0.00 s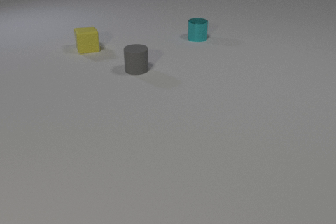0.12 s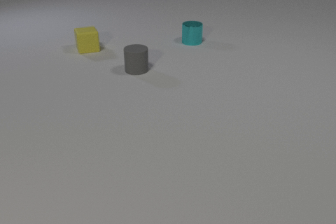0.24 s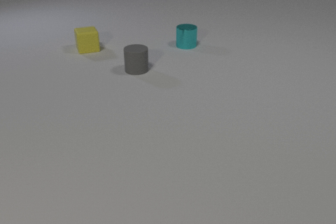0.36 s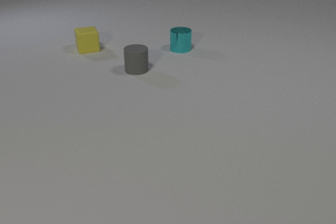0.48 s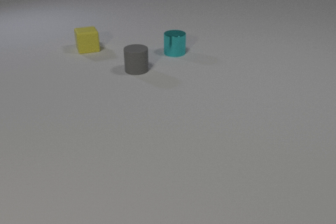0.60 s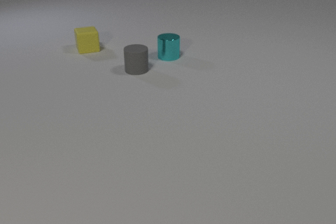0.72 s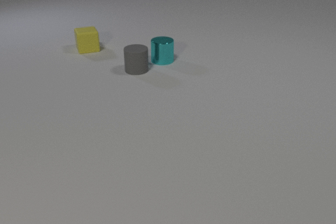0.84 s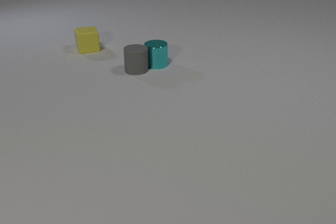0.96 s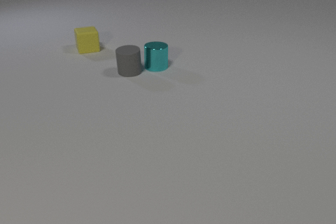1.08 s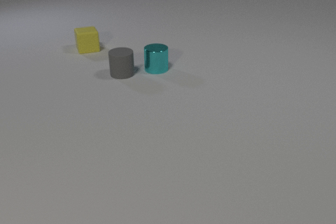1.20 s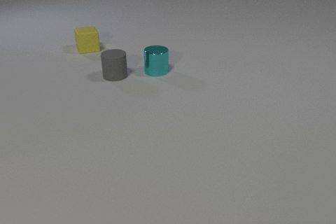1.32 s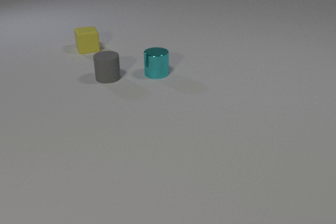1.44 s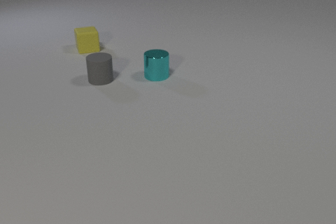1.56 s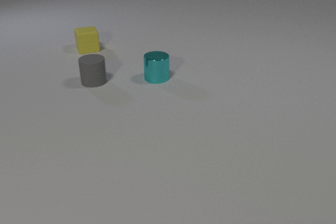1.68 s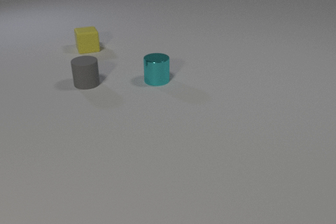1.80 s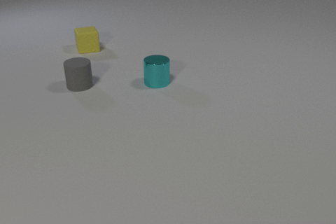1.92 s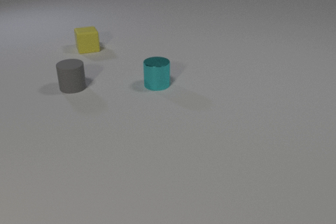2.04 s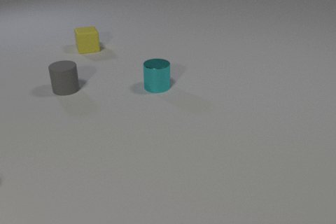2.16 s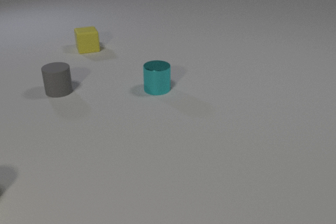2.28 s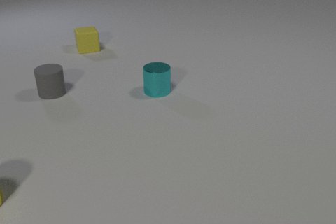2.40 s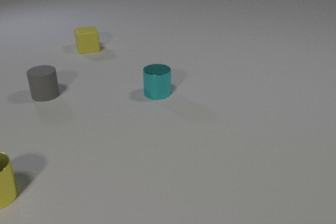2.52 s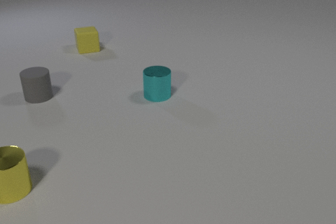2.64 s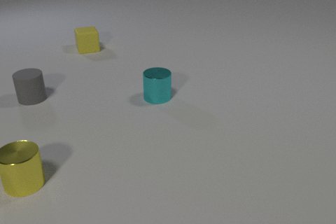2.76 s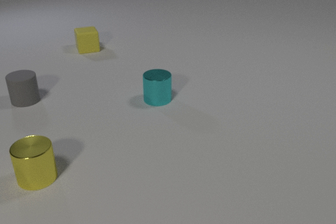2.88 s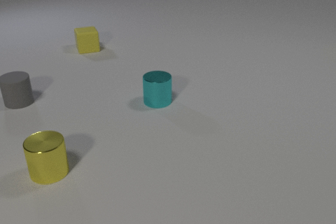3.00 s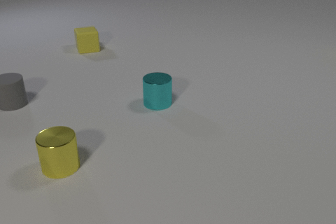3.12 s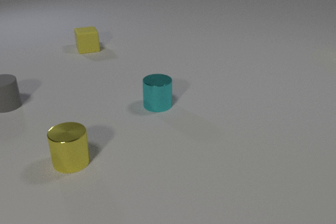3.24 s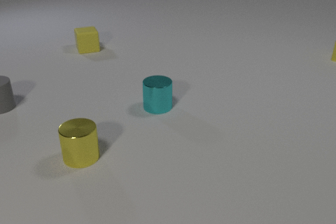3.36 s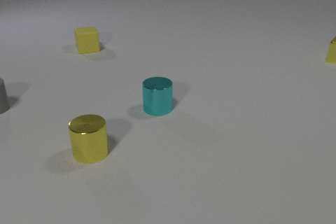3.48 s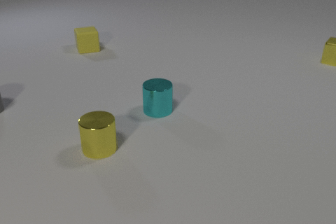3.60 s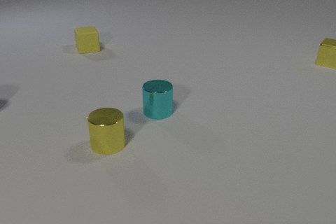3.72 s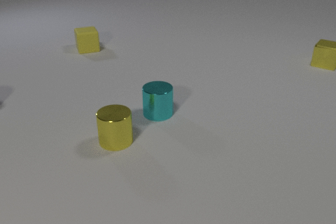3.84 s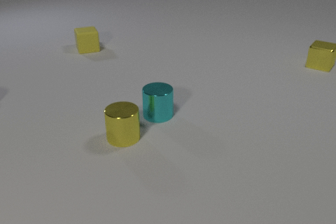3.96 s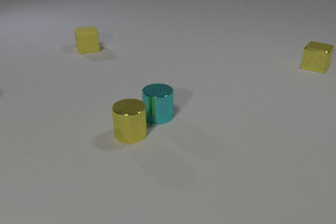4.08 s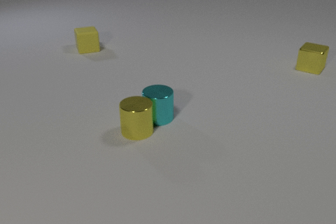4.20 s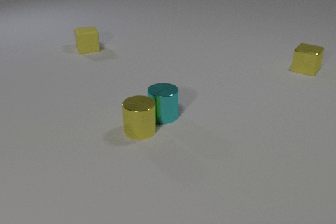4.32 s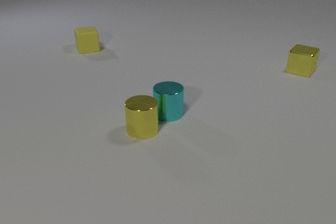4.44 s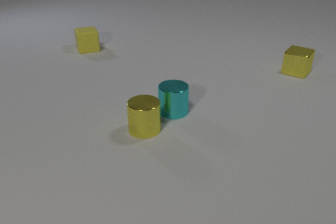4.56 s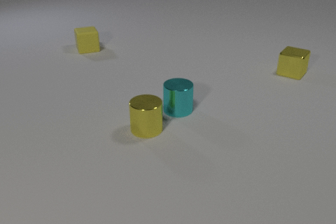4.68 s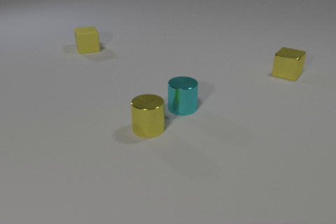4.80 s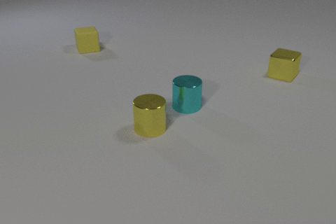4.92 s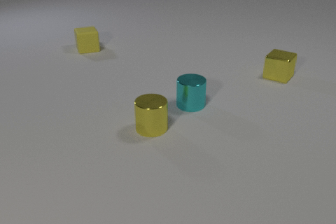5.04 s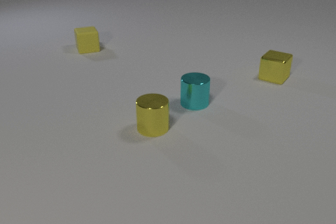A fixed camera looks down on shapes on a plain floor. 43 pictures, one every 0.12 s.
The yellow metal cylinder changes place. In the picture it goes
to the right.
The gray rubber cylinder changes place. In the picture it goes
to the left.
0.00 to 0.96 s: The cyan metal cylinder slides toward the camera and to the left. The gray rubber cylinder slides to the left. The cyan metal cylinder and the gray rubber cylinder collide.
0.96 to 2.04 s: The cyan metal cylinder slides toward the camera. The gray rubber cylinder slides to the left and toward the camera.
2.04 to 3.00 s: The cyan metal cylinder slides toward the camera. The gray rubber cylinder slides to the left. The yellow metal cylinder comes in at the left edge, slides to the right.
3.00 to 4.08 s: The cyan metal cylinder slides toward the camera. The gray rubber cylinder slides to the left, leaves at the left edge. The yellow metal cylinder slides to the right and away from the camera. The yellow metal cube comes in at the right edge, slides toward the camera and to the left. The cyan metal cylinder and the yellow metal cylinder collide.
4.08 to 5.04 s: The cyan metal cylinder slides to the right and away from the camera. The yellow metal cylinder slides to the right. The yellow metal cube slides toward the camera and to the left.
How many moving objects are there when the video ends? 3.
What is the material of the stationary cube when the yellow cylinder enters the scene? rubber.
Are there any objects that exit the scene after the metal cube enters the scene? yes.
